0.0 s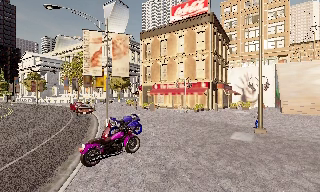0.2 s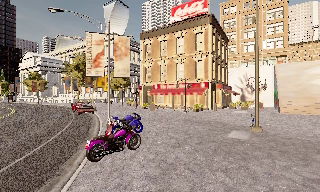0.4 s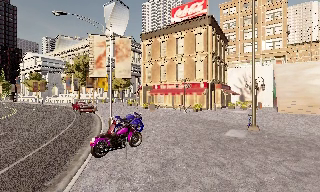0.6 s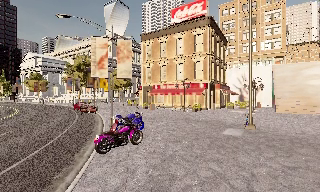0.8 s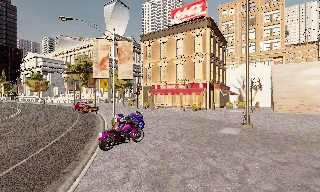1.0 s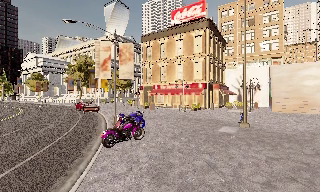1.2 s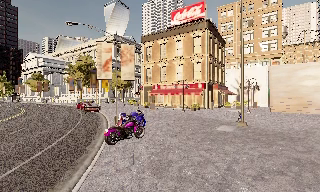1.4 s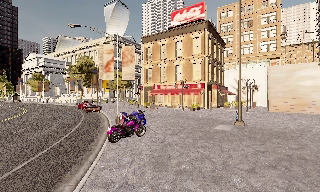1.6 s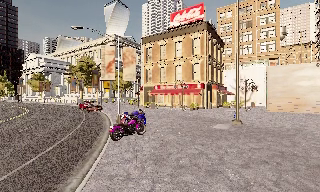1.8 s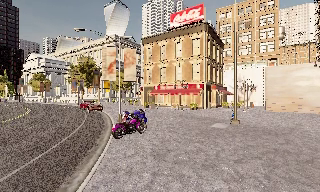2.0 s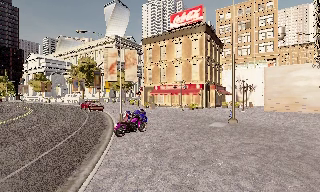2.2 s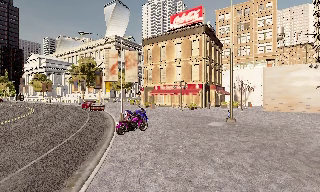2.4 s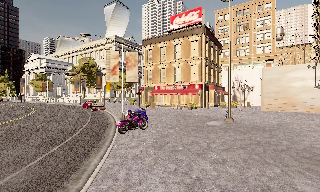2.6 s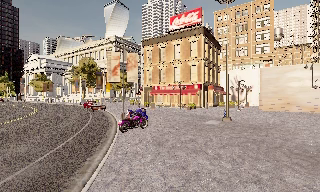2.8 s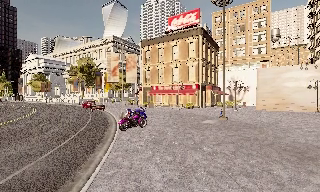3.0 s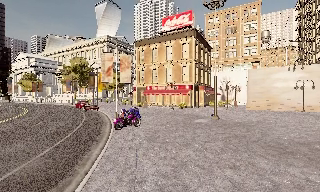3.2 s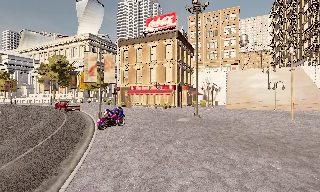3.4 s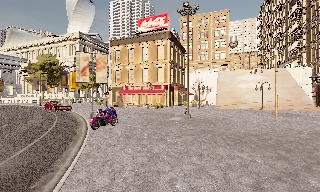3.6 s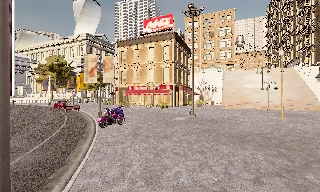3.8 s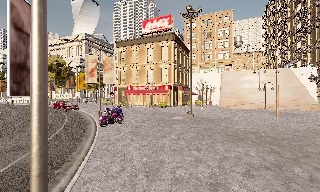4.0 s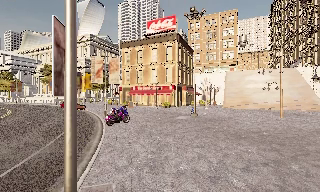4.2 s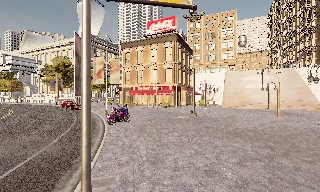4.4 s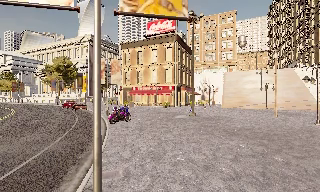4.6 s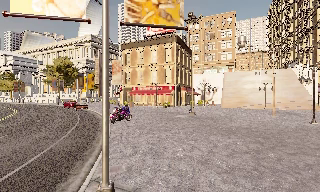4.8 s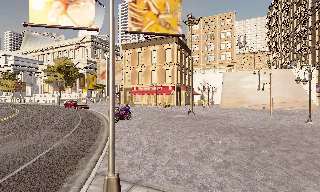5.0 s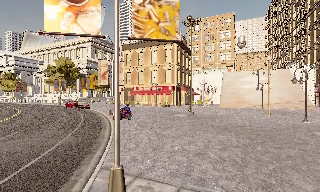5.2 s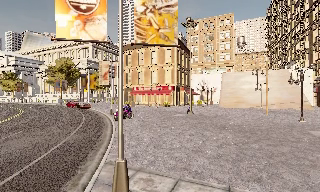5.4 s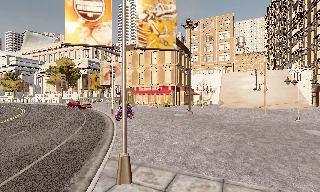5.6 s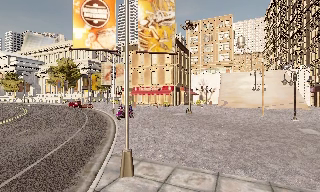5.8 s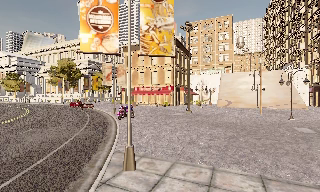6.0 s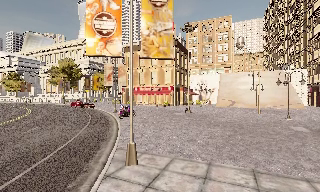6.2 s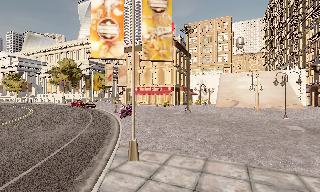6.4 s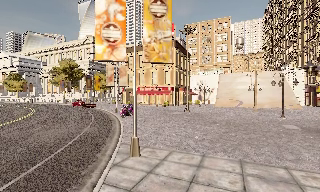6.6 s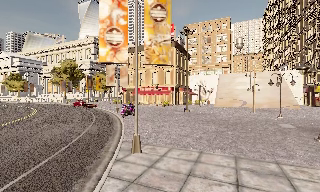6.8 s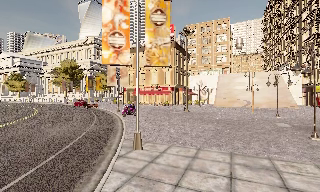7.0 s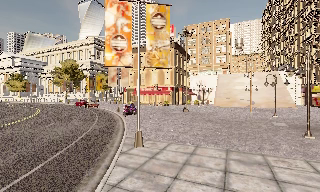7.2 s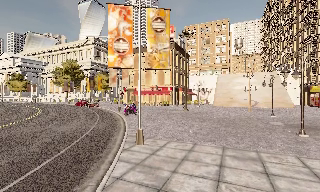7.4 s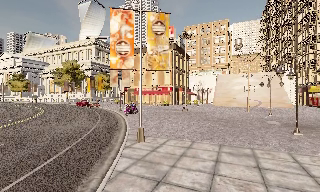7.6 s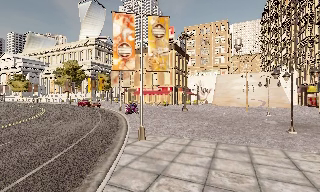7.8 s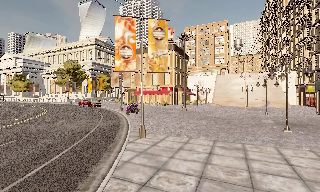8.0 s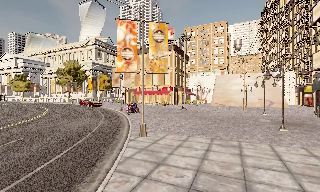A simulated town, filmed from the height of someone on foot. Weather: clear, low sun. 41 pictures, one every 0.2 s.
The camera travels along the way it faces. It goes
backward.
0.0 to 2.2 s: The camera travels backward, about 4 m, so what stands in front gets smaller.
2.2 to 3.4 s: The scene slides to the left, as the camera pans about 10 degrees to its right. It travels backward, about 2 m, so what stands in front gets smaller.
3.4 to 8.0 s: The camera travels backward, about 8 m, so what stands in front gets smaller.
The film runs backward here.
